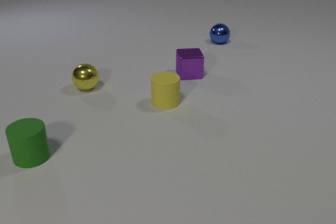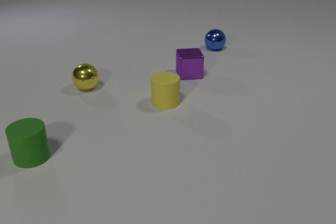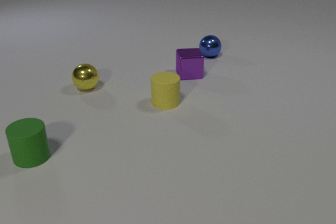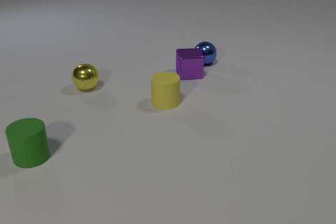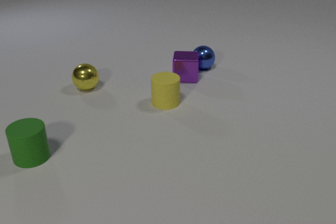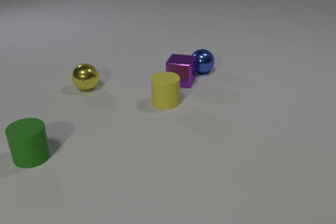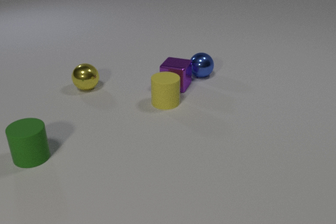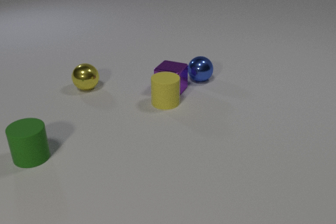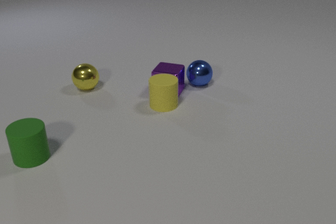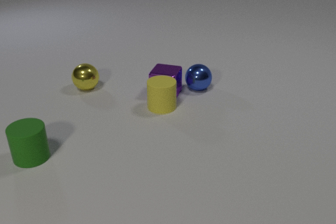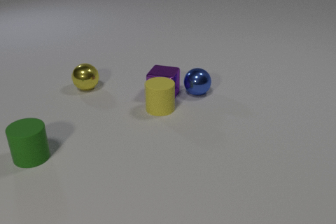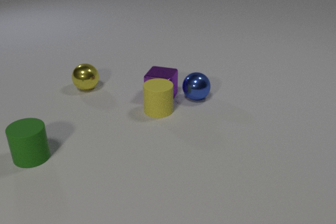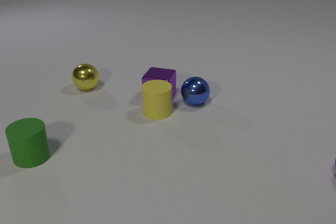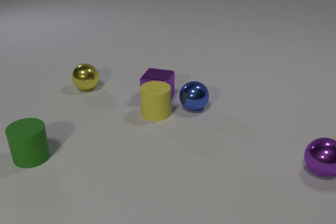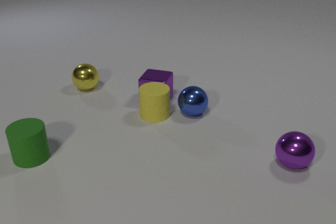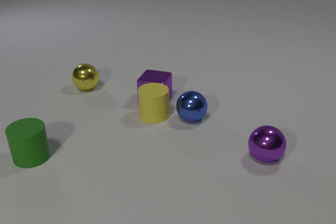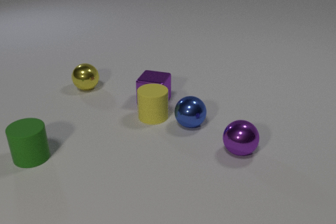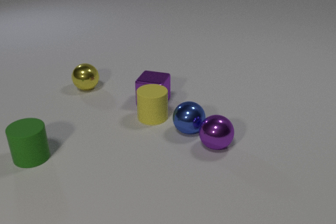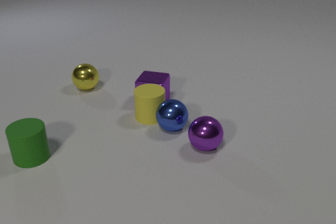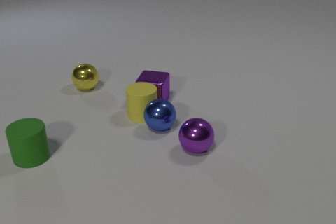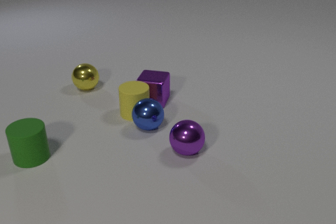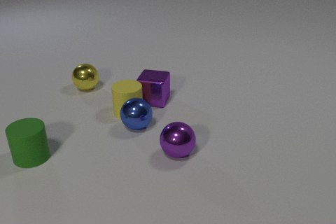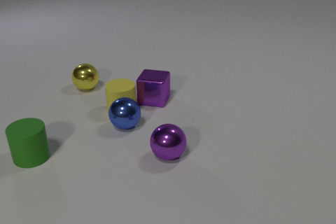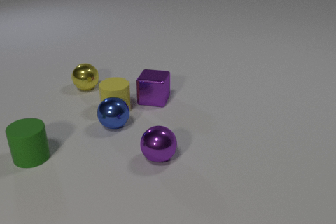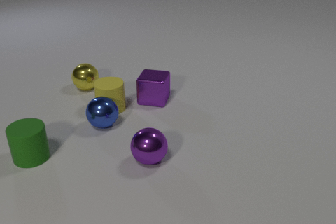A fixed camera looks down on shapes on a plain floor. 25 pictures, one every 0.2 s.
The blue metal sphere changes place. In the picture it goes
toward the camera.
The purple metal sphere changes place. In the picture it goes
to the left.
0.0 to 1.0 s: The blue metal sphere rolls toward the camera. The purple metal cube slides toward the camera and to the left. The blue metal sphere and the purple metal cube collide.
1.0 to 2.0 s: The blue metal sphere rolls toward the camera. The purple metal cube slides toward the camera and to the left. The yellow rubber cylinder slides toward the camera. The purple metal cube and the yellow rubber cylinder collide.
2.0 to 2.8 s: The blue metal sphere rolls toward the camera. The purple metal cube slides toward the camera and to the left. The purple metal sphere comes in at the right edge, rolls to the left. The yellow rubber cylinder slides toward the camera.
2.8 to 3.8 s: The blue metal sphere rolls to the left and toward the camera. The purple metal sphere rolls to the left. The yellow rubber cylinder slides to the left. The blue metal sphere and the purple metal sphere collide. The blue metal sphere and the yellow rubber cylinder collide.
3.8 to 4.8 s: The blue metal sphere rolls to the left. The purple metal sphere rolls to the left and toward the camera. The yellow rubber cylinder slides to the left and away from the camera.
How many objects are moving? 4.
How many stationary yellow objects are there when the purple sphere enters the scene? 1.
What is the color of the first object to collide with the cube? blue.
